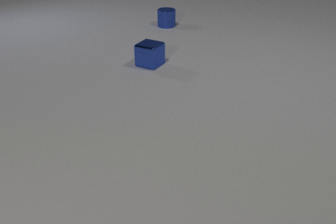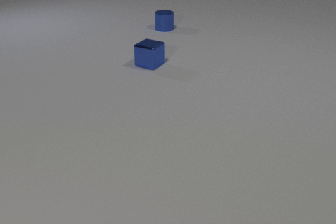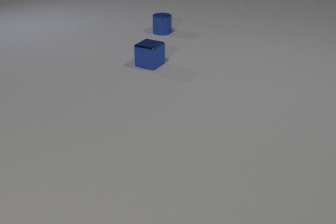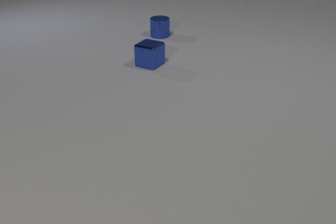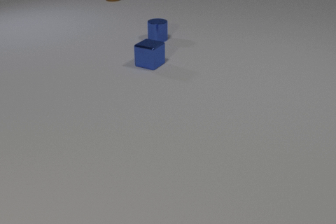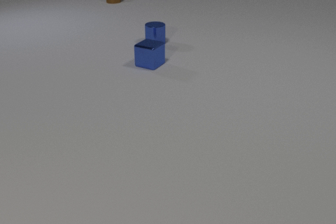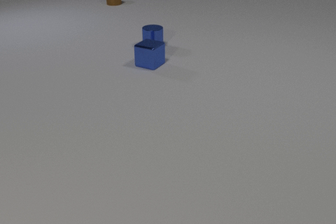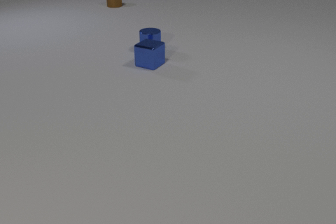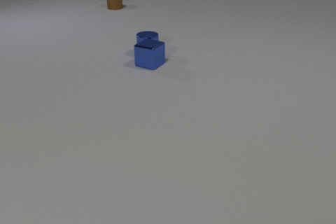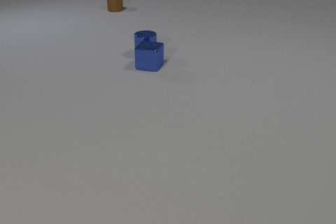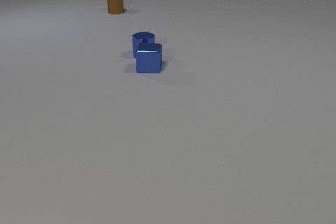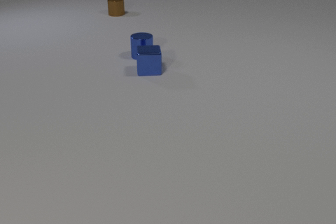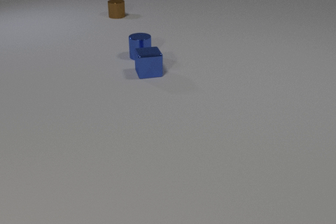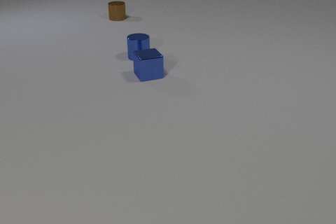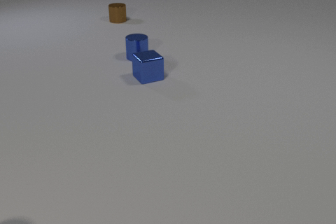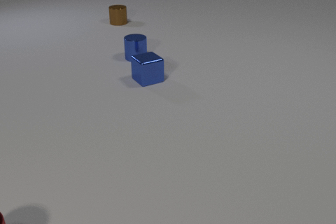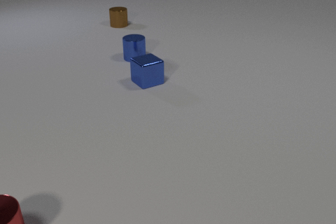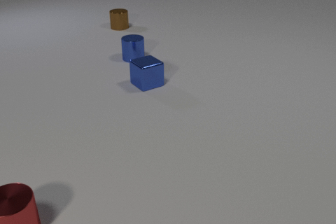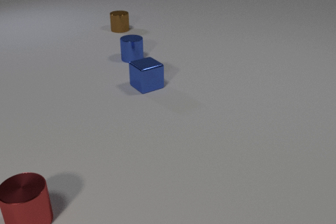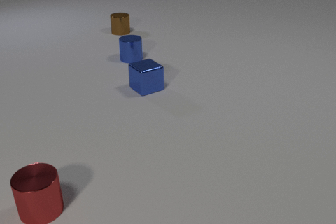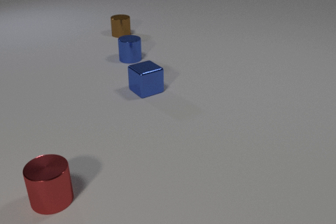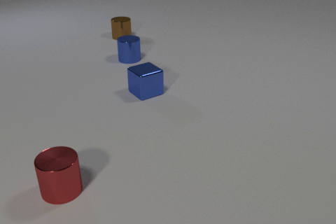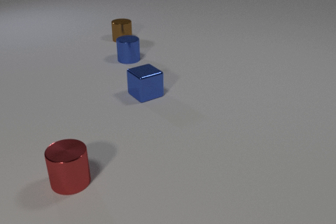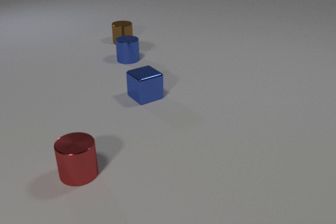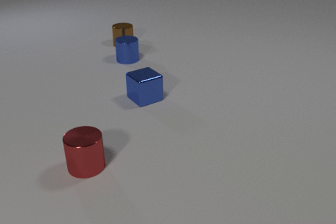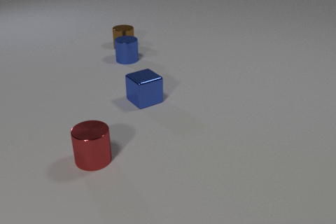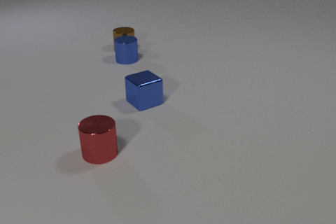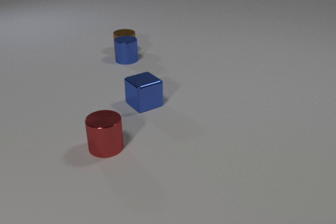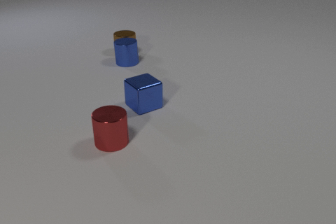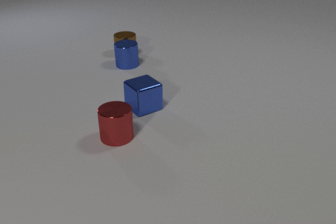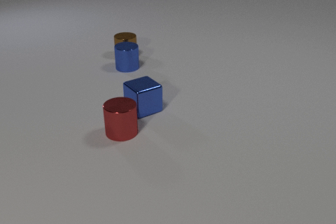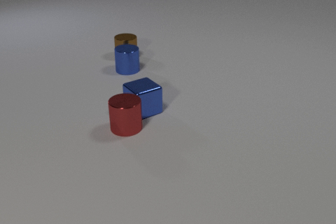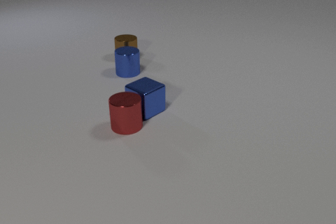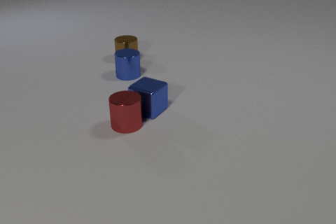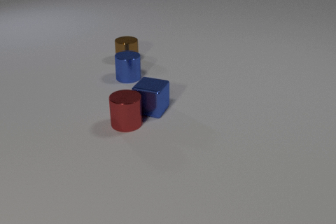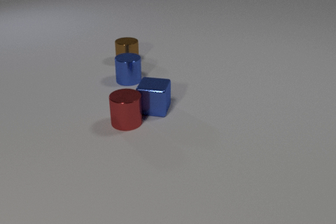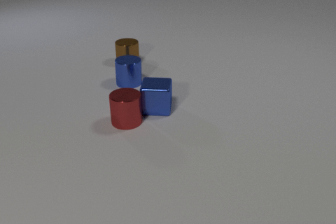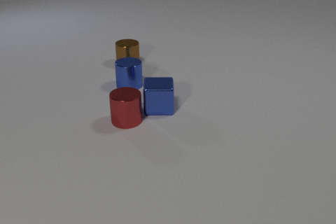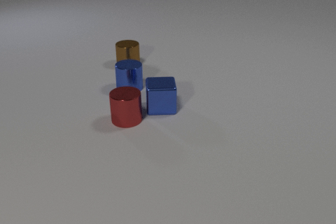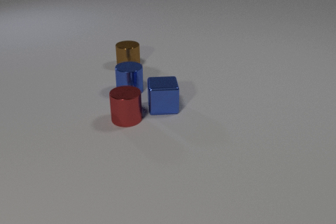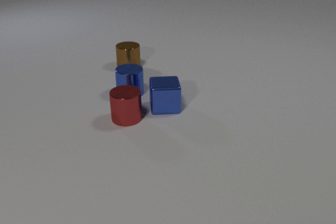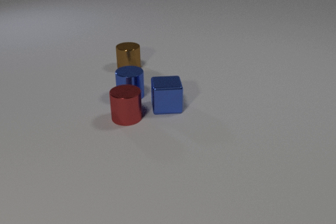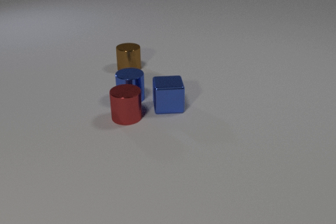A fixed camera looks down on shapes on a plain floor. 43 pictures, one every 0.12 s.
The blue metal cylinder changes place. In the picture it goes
toward the camera.
The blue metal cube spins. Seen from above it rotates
counterclockwise.
0.00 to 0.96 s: The blue metal cylinder slides toward the camera. The brown metal cylinder comes in at the top edge, slides toward the camera. The blue metal cylinder and the blue metal cube collide.
0.96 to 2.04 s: The blue metal cylinder slides to the left and toward the camera. The blue metal cube slides toward the camera, spins counterclockwise seen from above by about 60 degrees, its near face sliding to the right. The red metal cylinder comes in at the bottom edge, slides to the right and away from the camera. The brown metal cylinder slides toward the camera.
2.04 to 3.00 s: The blue metal cylinder slides to the left. The blue metal cube slides toward the camera. The red metal cylinder slides away from the camera and to the right. The brown metal cylinder slides toward the camera.
3.00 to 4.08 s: The blue metal cylinder slides toward the camera. The blue metal cube slides toward the camera, spins counterclockwise seen from above by about 30 degrees, its near face sliding to the right. The red metal cylinder slides away from the camera and to the right. The brown metal cylinder slides toward the camera. The blue metal cylinder and the brown metal cylinder collide. The blue metal cube and the red metal cylinder collide.
4.08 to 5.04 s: The blue metal cylinder slides toward the camera. The blue metal cube slides to the right, spins counterclockwise seen from above by about 30 degrees, its near face sliding to the right. The red metal cylinder slides away from the camera. The brown metal cylinder slides toward the camera.
What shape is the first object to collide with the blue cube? cylinder.
How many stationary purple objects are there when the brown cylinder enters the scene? 0.
Are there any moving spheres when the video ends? no.
